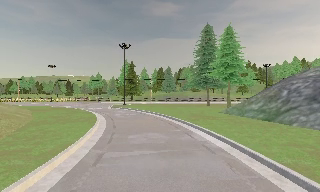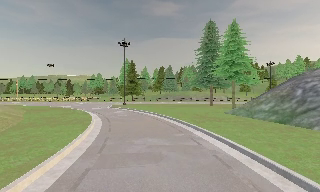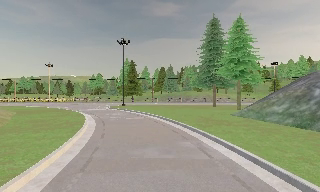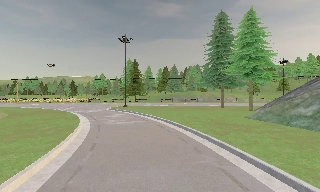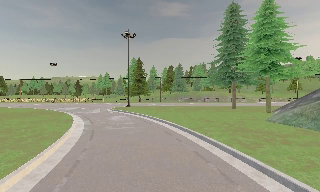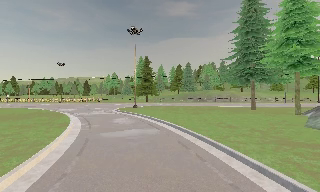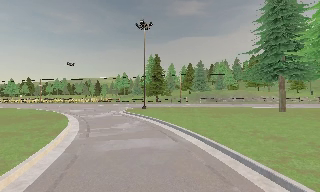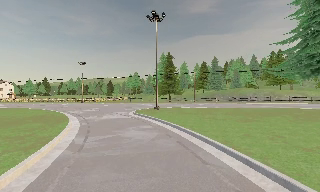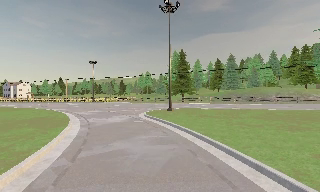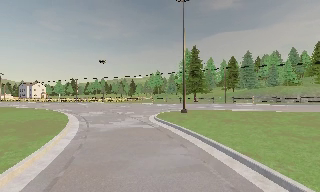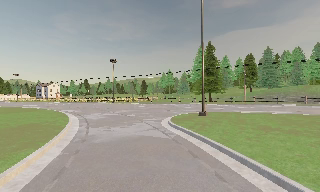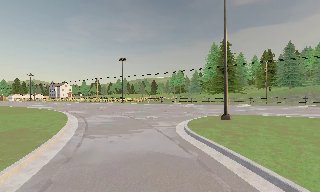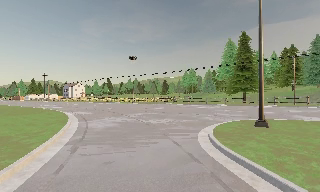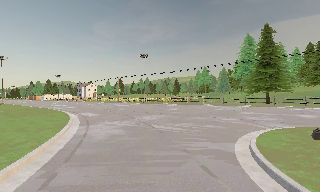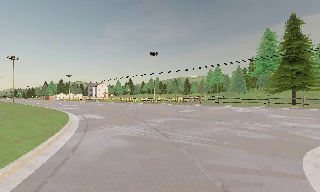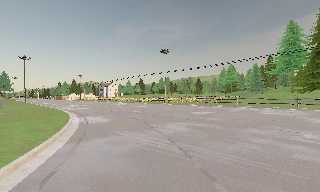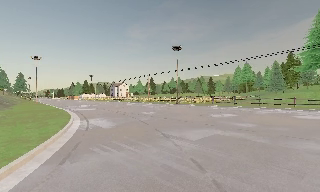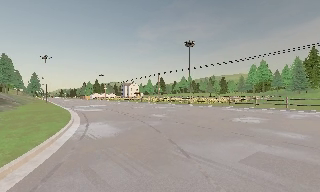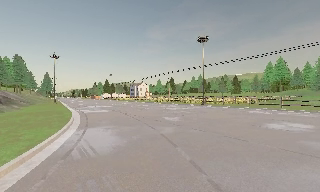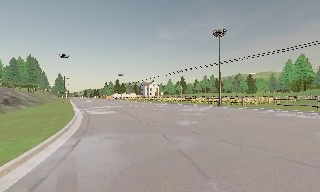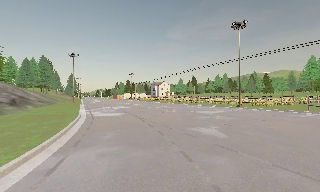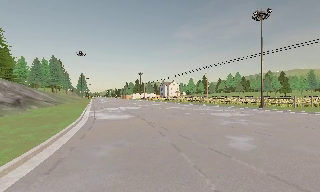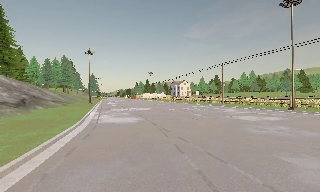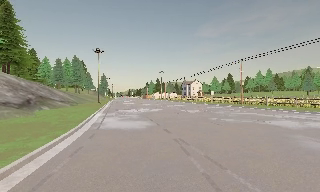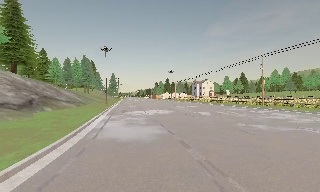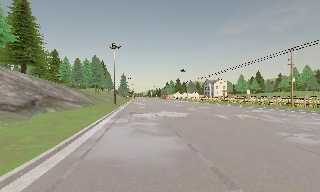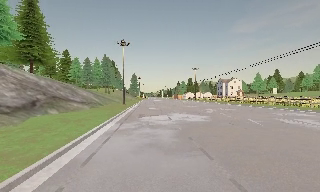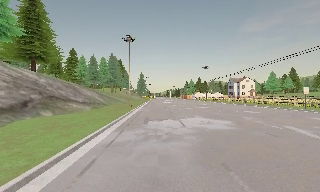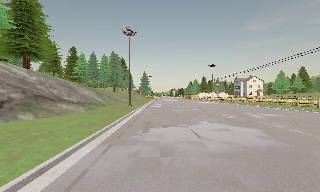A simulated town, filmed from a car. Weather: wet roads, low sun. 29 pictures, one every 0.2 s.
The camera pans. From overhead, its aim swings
counterclockwise.
The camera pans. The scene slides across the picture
to the right.
0.0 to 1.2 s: The camera travels forward, about 10 m, so what stands in front looms larger. It gains speed.
1.2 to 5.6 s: The scene slides to the right, as the camera pans about 80 degrees to its left. It travels forward, about 50 m.
The film runs forward here.
